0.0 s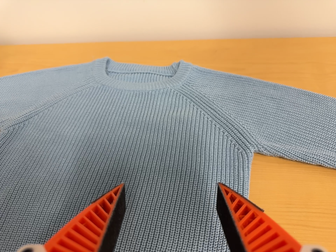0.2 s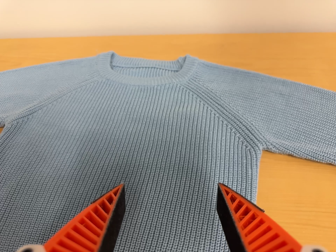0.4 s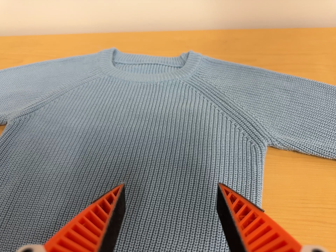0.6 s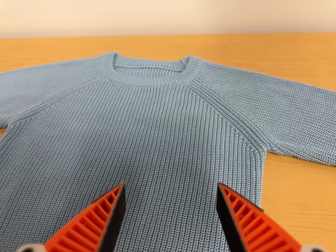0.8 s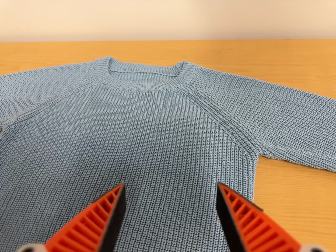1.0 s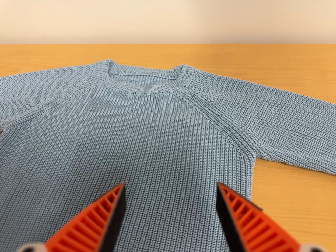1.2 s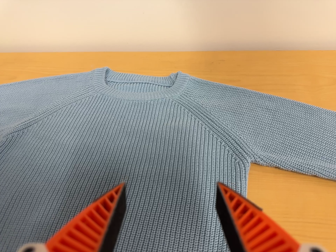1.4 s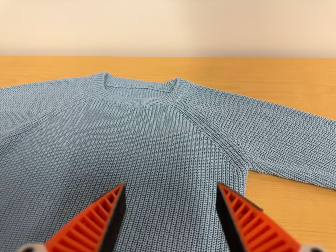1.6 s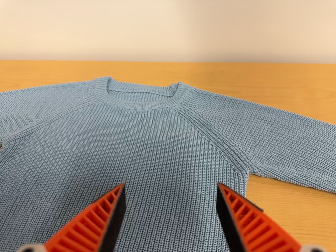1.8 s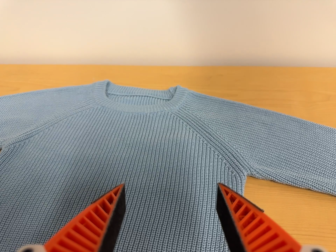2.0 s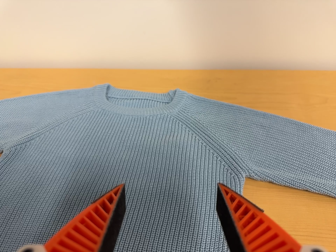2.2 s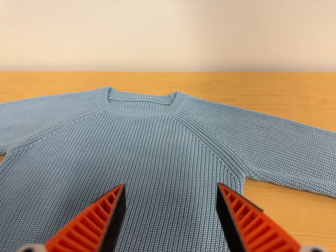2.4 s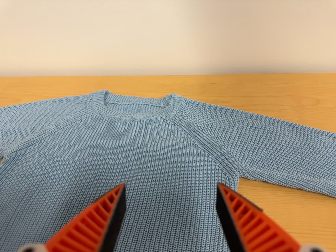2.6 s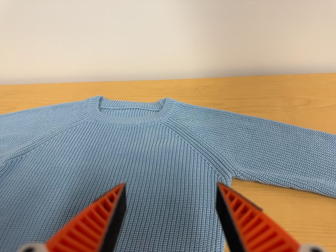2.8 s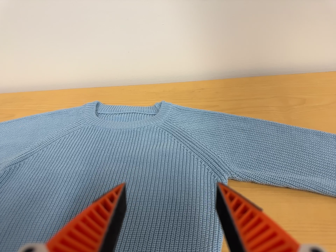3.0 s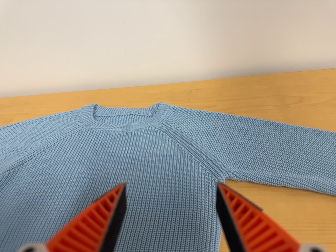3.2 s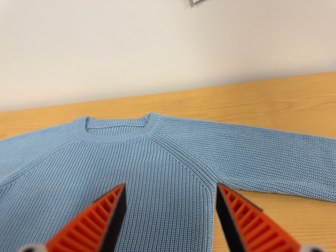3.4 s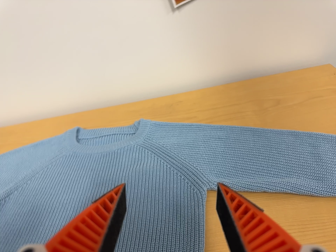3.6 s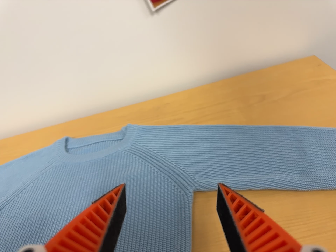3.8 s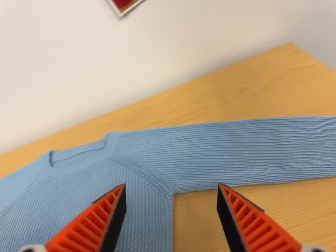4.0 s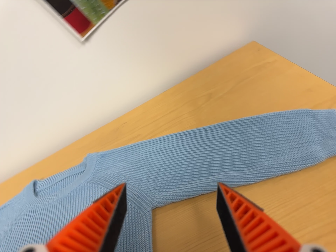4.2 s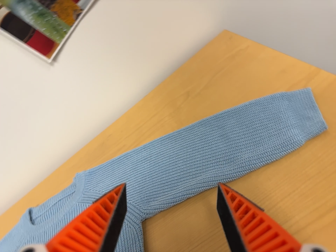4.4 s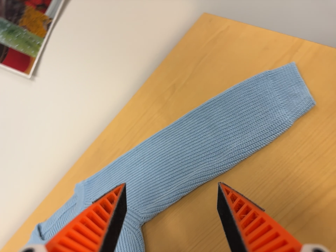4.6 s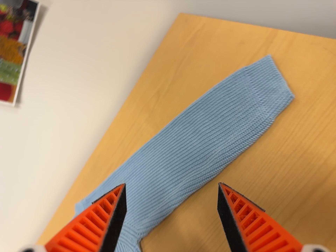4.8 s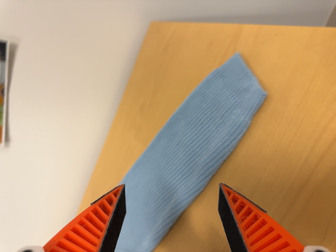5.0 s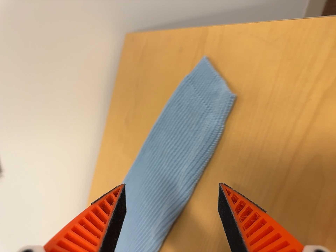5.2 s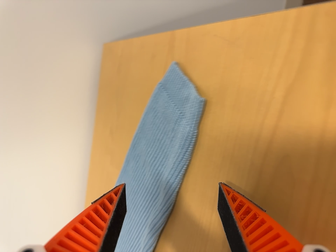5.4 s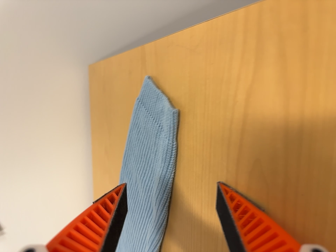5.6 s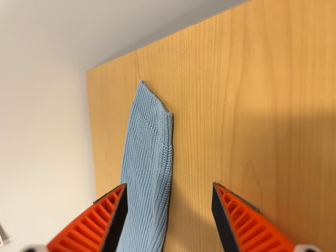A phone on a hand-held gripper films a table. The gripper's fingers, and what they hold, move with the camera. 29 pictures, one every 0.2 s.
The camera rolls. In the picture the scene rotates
counterclockwise.
0.0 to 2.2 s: The camera shifts only a little, or ends up much as it began.
2.2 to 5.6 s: The camera pans to its left by about 10 degrees. It travels to its right, about 50 cm, so close, fixed things drift to the left. It rolls about its line of sight by about 90 degrees, and the scene rotates counterclockwise.
The film runs backward here.
